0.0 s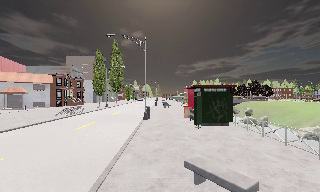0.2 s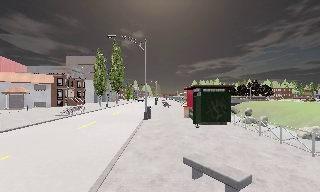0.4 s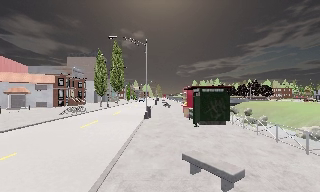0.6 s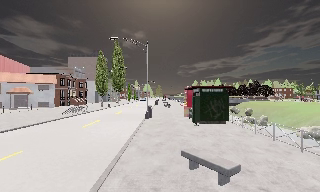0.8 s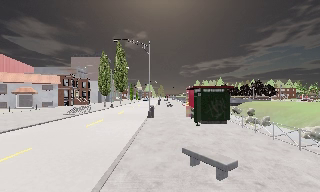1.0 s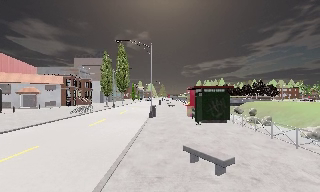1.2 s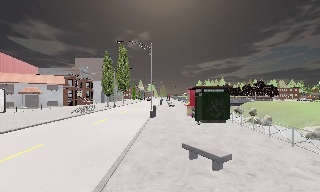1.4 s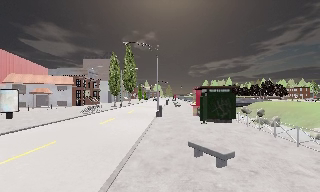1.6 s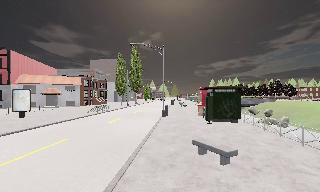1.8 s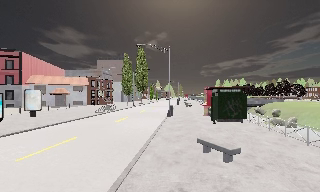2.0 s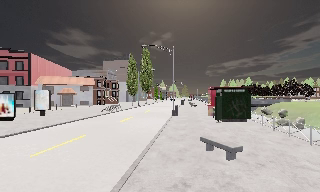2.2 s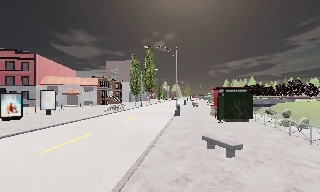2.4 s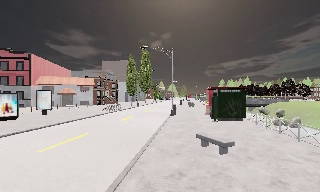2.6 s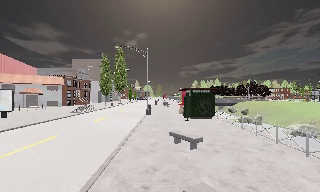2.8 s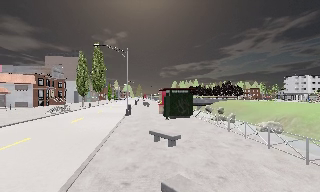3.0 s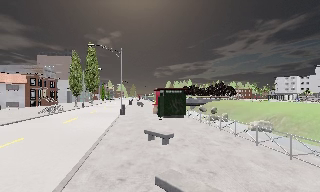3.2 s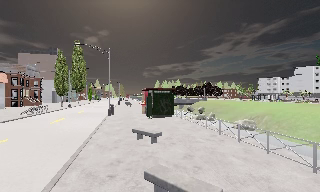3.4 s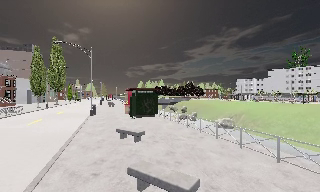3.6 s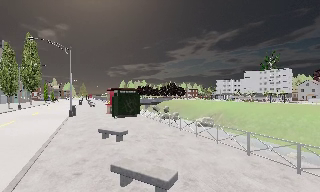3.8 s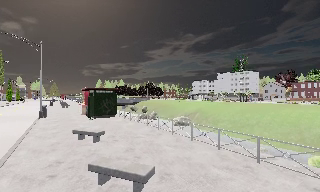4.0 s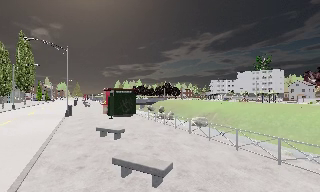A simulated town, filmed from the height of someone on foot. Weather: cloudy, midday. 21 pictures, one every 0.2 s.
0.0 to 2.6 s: The camera travels backward, about 3.5 m, so what stands in front gets smaller.
2.6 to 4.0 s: The camera swings to its right by about 25 degrees, and the scene slides to the left. It travels backward, about 1.5 m, so what stands in front gets smaller.
The film runs backward here.
